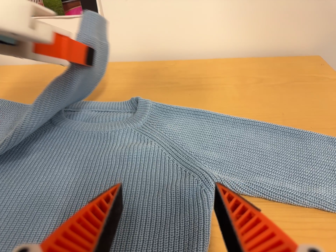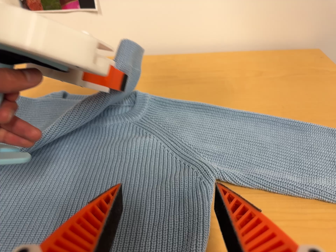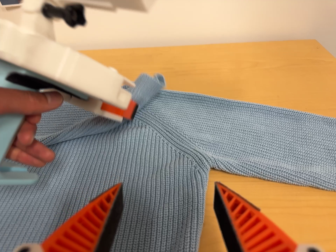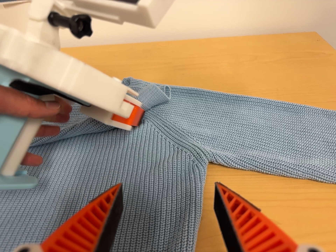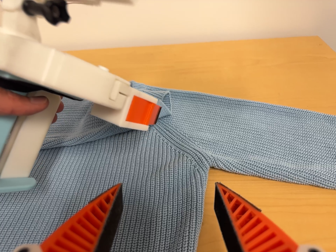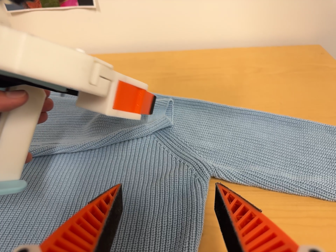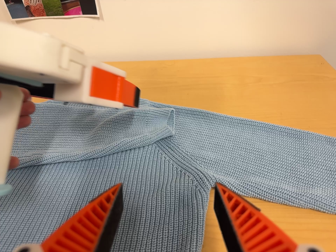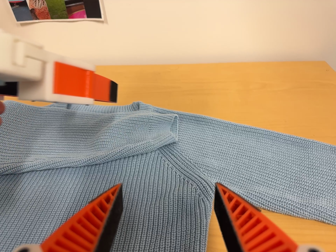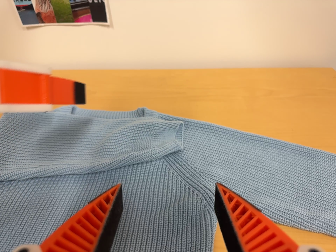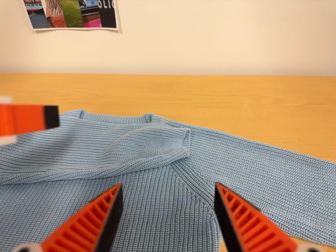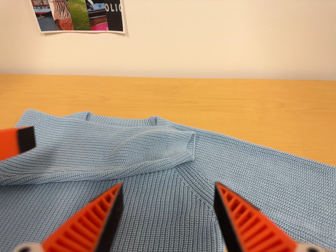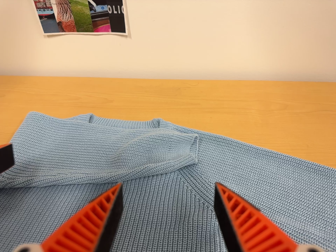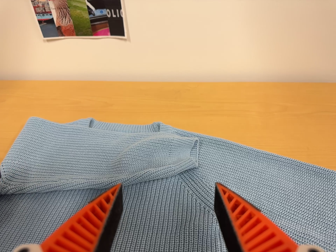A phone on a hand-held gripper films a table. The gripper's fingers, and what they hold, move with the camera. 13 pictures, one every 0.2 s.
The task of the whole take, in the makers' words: left arm across.
0.0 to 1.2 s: The camera shifts only a little, or ends up much as it began.
1.2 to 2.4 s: The camera travels toward the top of its view, about 4 cm, so close, fixed things drift downward.
The film runs forward here.
